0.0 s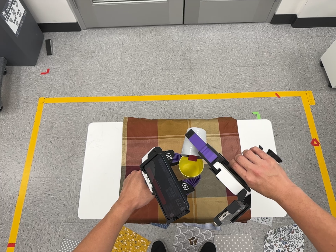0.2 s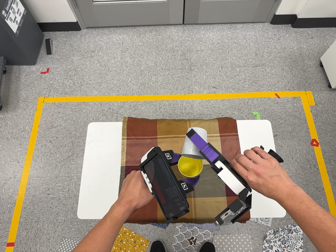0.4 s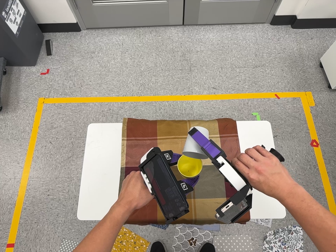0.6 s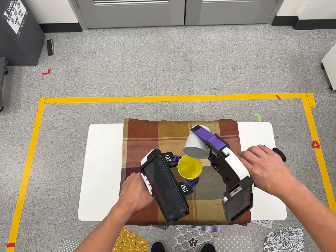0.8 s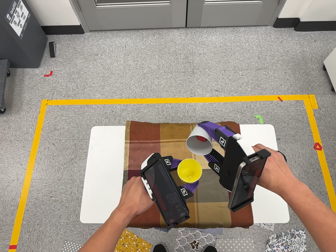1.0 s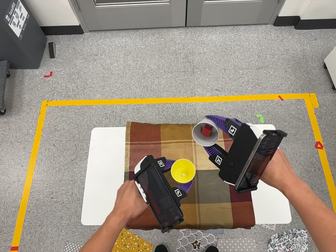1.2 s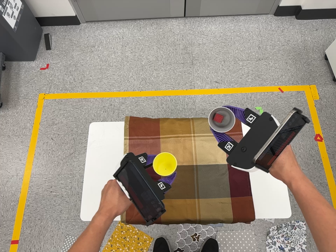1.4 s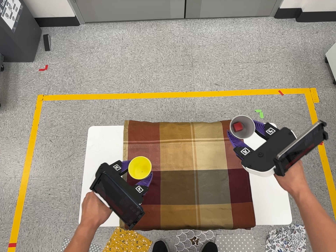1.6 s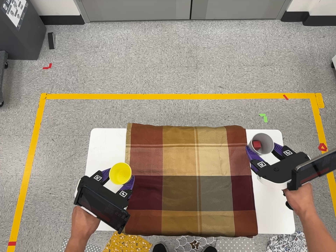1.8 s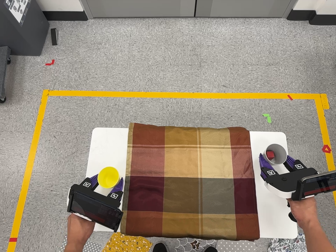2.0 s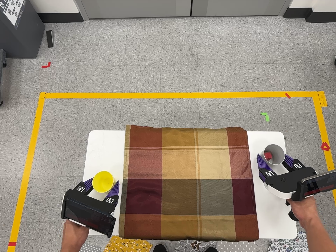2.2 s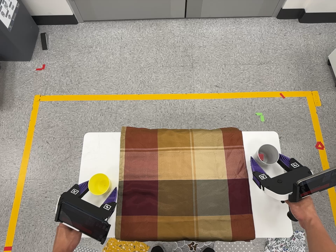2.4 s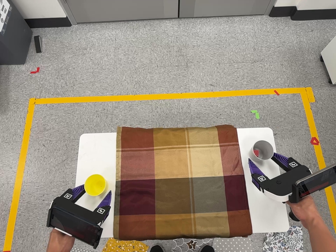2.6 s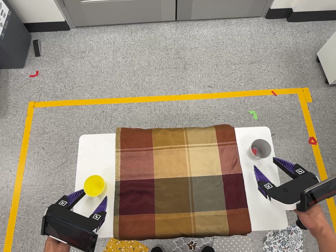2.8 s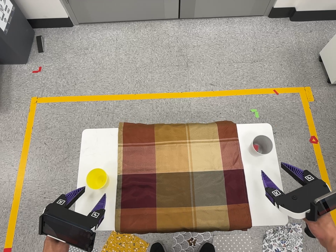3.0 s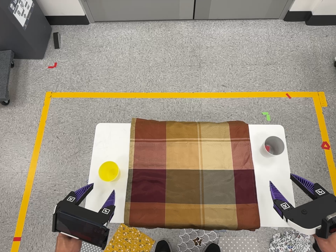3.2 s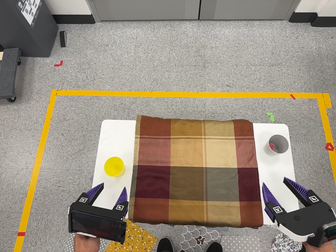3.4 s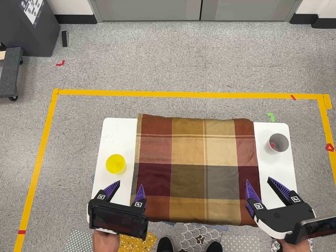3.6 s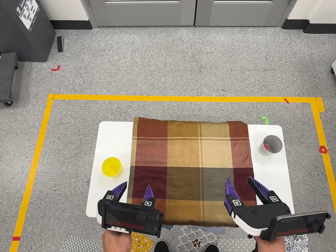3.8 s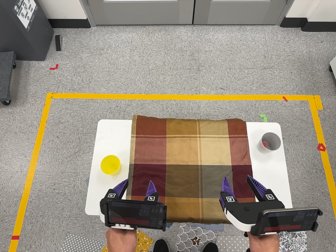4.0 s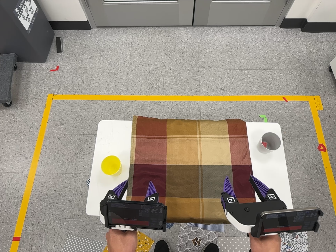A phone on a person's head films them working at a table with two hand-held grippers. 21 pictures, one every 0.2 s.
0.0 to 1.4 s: The camera travels toward the top of its view, about 6 cm, so close, fixed things drift downward.
1.4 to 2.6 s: The camera shifts only a little, or ends up much as it began.
2.6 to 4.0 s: The camera travels toward the bottom of its view and backward, about 10 cm, so close, fixed things drift upward.
The film runs backward here.
